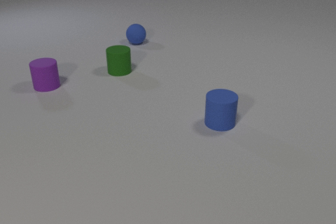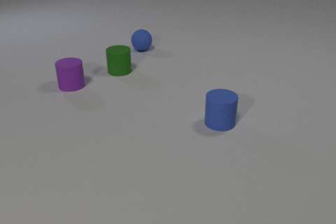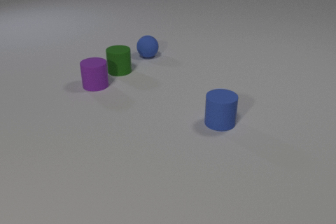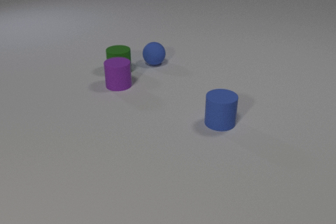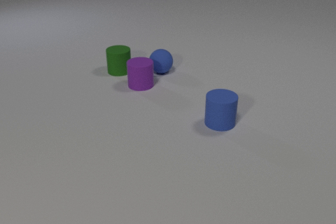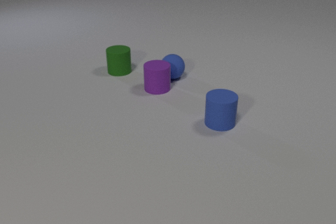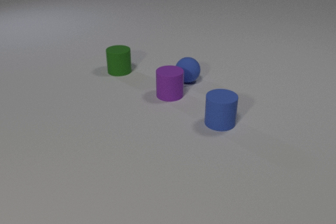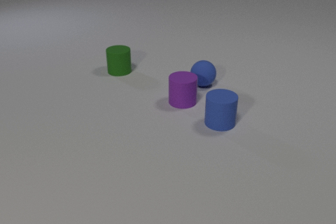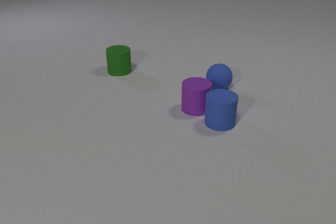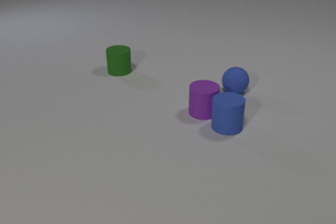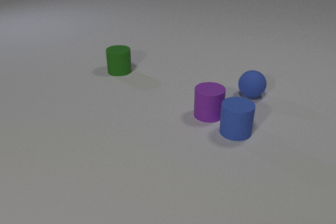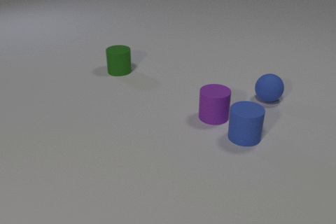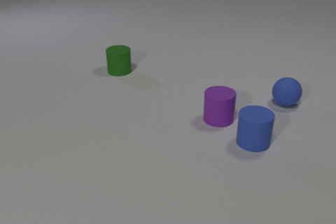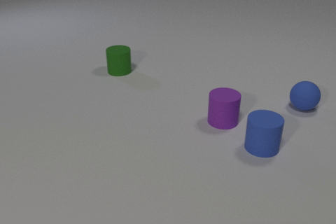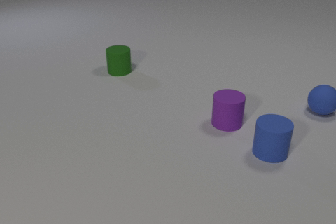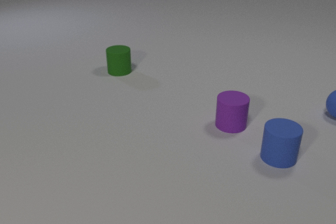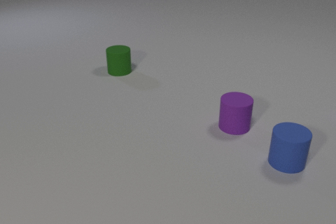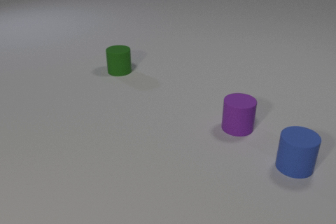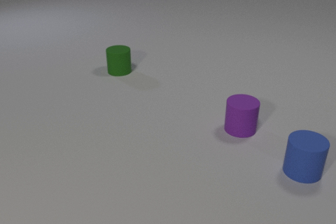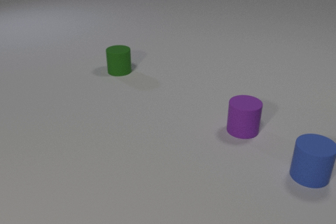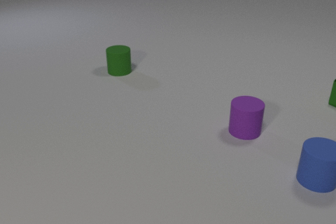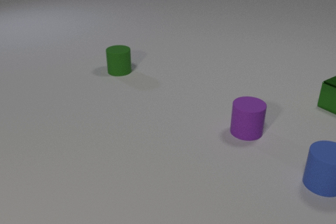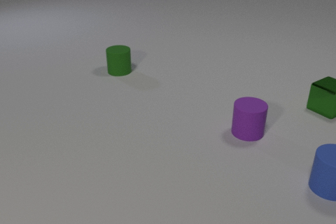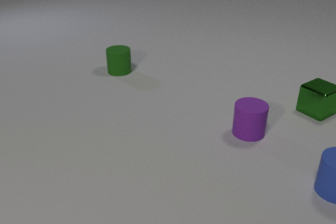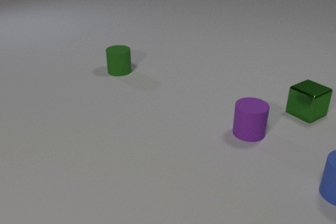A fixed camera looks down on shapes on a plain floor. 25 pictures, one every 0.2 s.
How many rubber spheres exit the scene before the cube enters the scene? 1.
How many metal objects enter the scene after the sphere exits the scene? 1.
How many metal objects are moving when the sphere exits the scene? 0.
0.0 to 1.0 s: The blue rubber sphere rolls toward the camera. The purple rubber cylinder slides to the right. The blue rubber sphere and the purple rubber cylinder collide.
1.0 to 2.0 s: The blue rubber sphere rolls to the right and toward the camera. The purple rubber cylinder slides toward the camera and to the right. The blue rubber cylinder slides to the right and toward the camera. The purple rubber cylinder and the blue rubber cylinder collide.
2.0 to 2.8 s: The blue rubber sphere rolls to the right. The purple rubber cylinder slides to the right and toward the camera. The blue rubber cylinder slides to the right and toward the camera.
2.8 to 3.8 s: The blue rubber sphere rolls to the right, leaves at the right edge. The purple rubber cylinder slides to the right and toward the camera. The blue rubber cylinder slides to the right and toward the camera.
3.8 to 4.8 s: The blue rubber cylinder slides to the right and toward the camera. The green metal cube comes in at the right edge, slides to the left and toward the camera.
